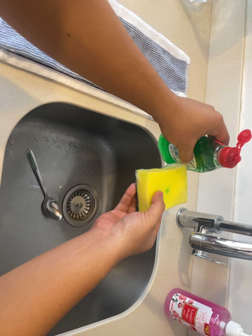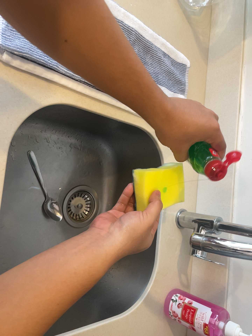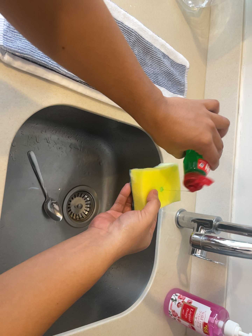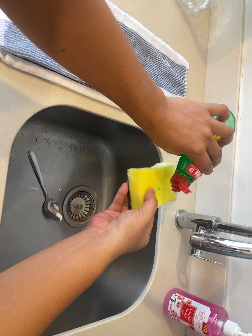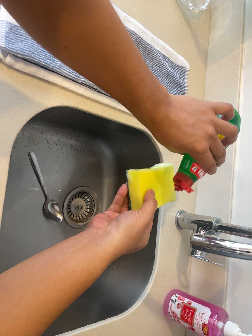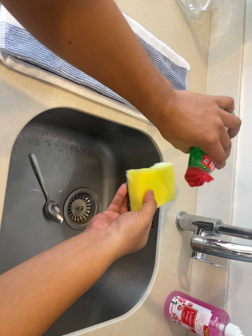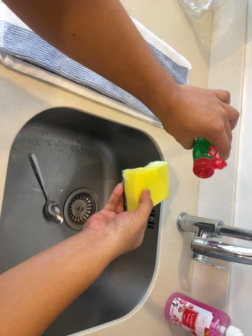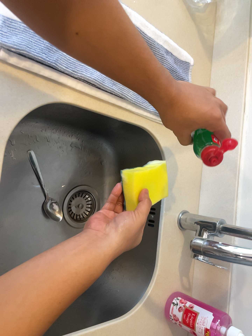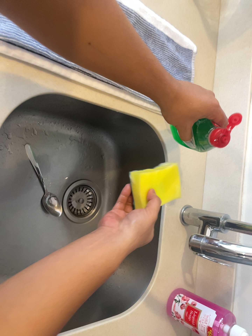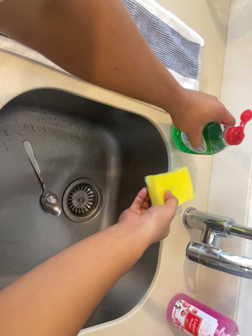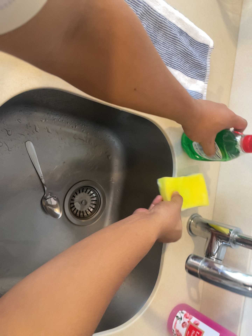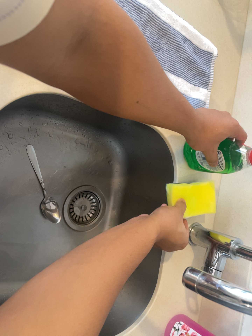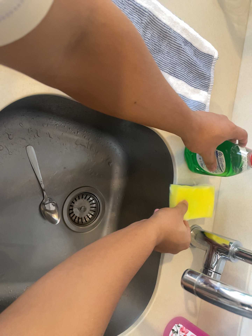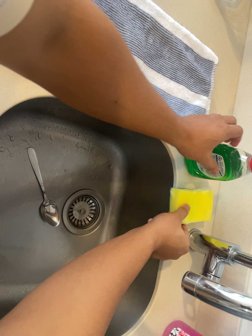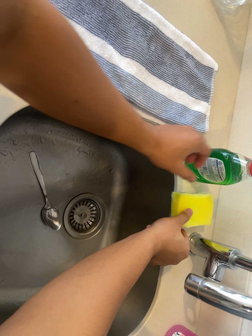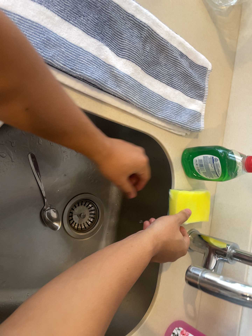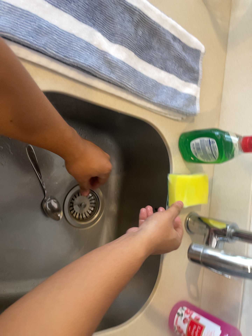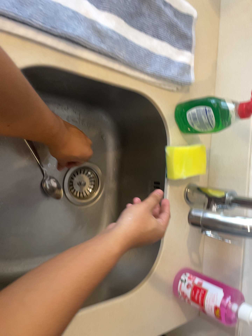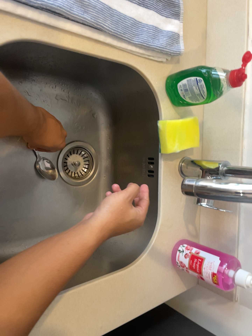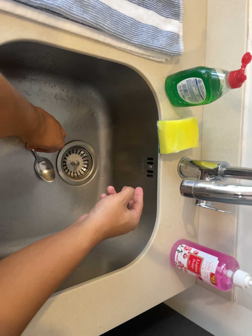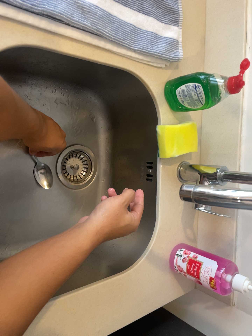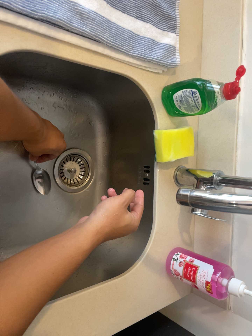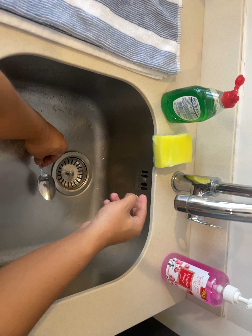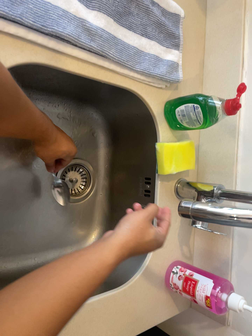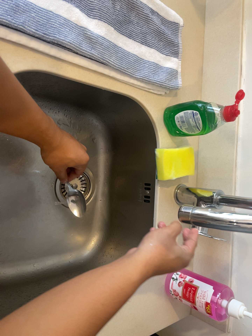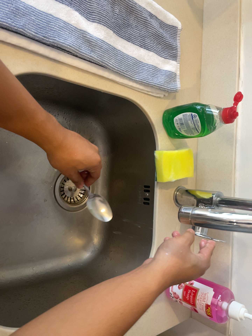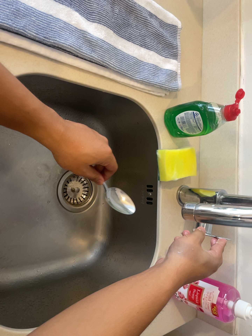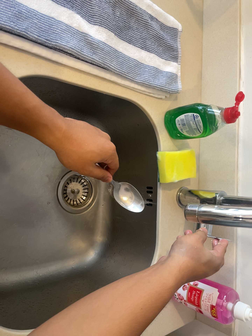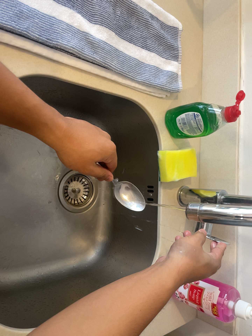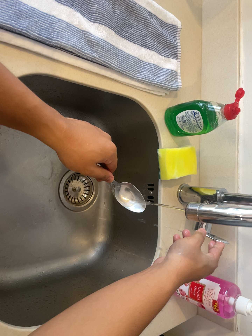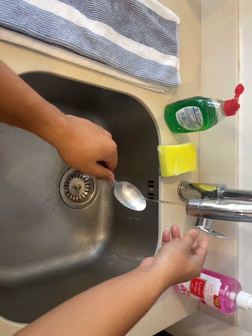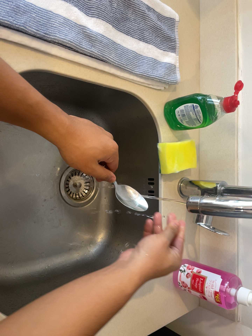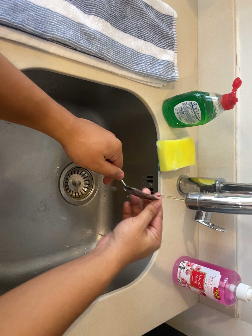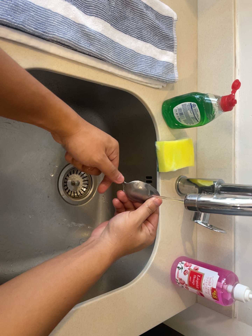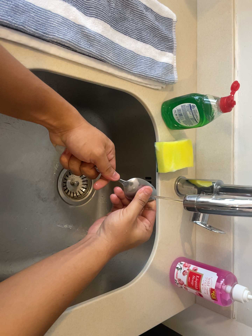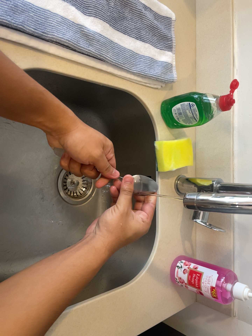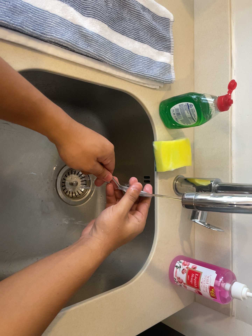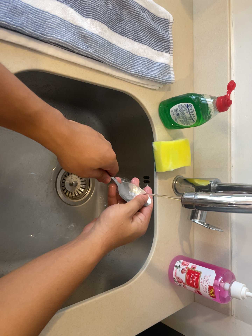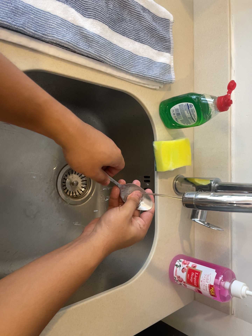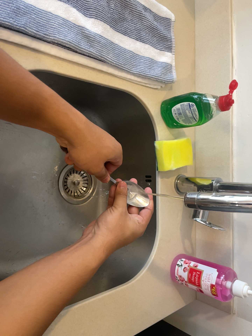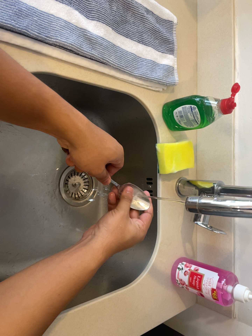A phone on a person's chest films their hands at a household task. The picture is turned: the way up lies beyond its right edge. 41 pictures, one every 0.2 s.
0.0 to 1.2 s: The camera keeps its place and its aim.
1.2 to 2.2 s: The camera travels forward and to its right, about 10 cm, so what stands in front looms larger.
2.2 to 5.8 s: The camera rolls about its line of sight by about 10 degrees, and the scene rotates counterclockwise.
5.8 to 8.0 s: The camera shifts only a little, or ends up much as it began.
The film runs backward here.
